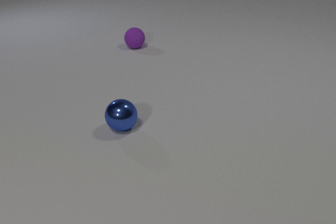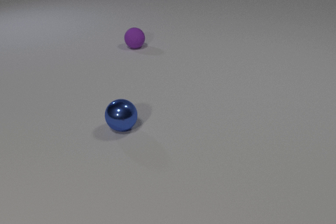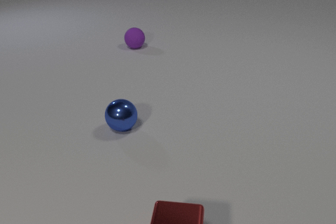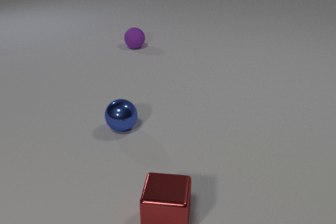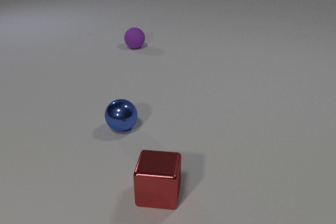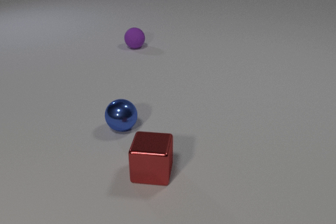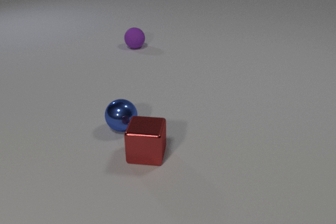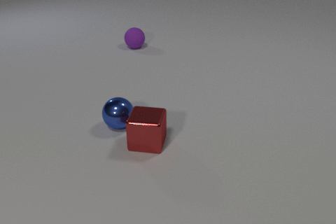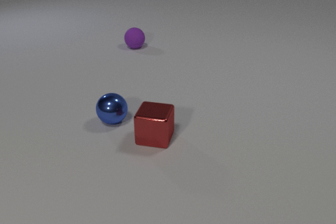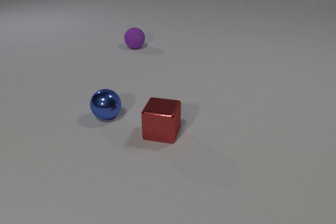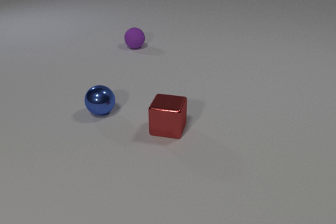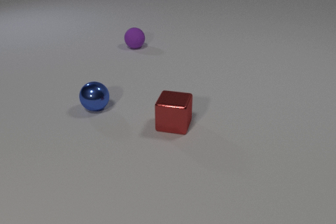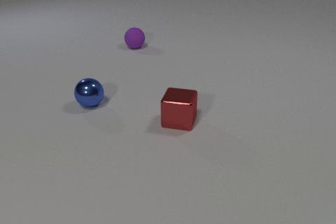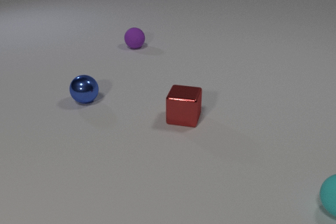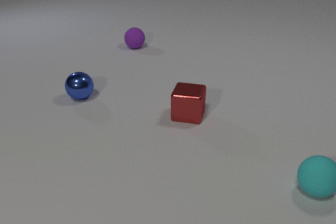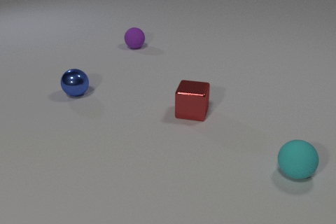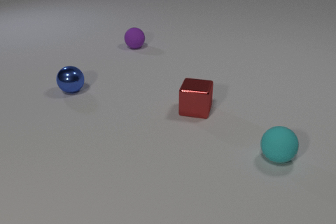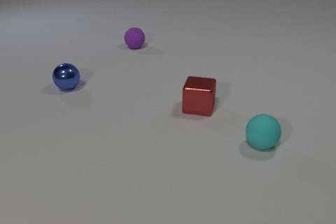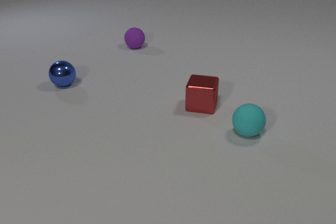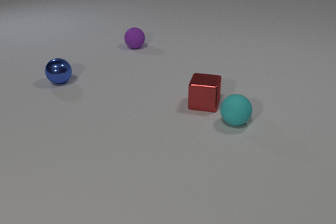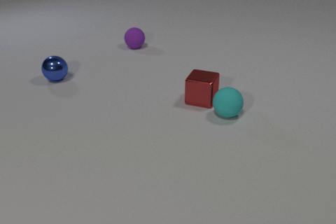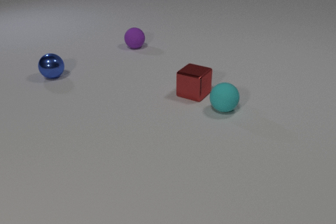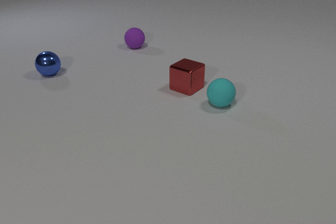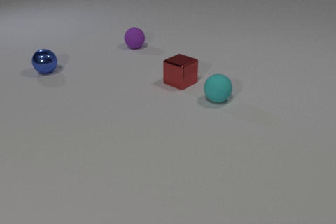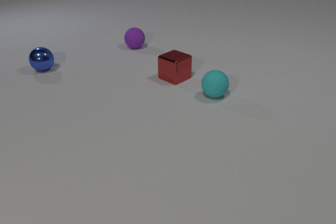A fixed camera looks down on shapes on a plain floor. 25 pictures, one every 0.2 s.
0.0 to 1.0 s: The red metal cube comes in at the bottom edge, slides away from the camera.
1.0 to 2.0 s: The red metal cube slides away from the camera. The blue metal sphere rolls away from the camera and to the left. The red metal cube and the blue metal sphere collide.
2.0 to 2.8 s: The red metal cube slides away from the camera and to the right. The blue metal sphere rolls away from the camera and to the left. The cyan rubber sphere comes in at the right edge, rolls to the left and away from the camera.
2.8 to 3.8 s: The red metal cube slides away from the camera and to the right. The blue metal sphere rolls away from the camera and to the left. The cyan rubber sphere rolls away from the camera and to the left.
3.8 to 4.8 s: The red metal cube slides away from the camera and to the left, spins clockwise seen from above by about 30 degrees, its near face sliding to the left. The blue metal sphere rolls away from the camera and to the left. The cyan rubber sphere rolls away from the camera and to the left. The red metal cube and the cyan rubber sphere collide.
How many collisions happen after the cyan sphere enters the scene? 1.
How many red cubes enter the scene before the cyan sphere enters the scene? 1.
Are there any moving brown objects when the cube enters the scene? no.
